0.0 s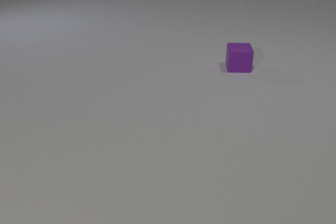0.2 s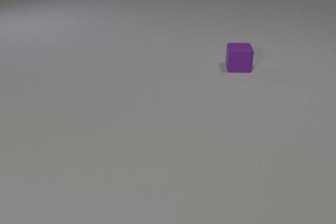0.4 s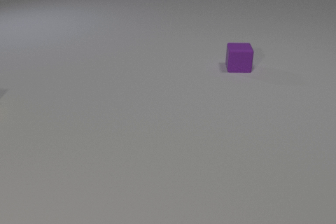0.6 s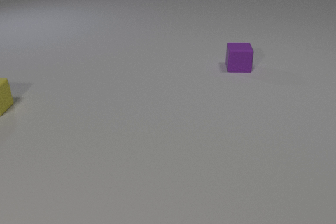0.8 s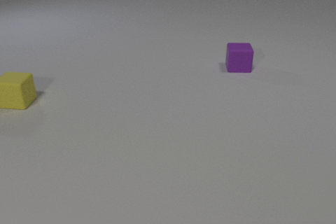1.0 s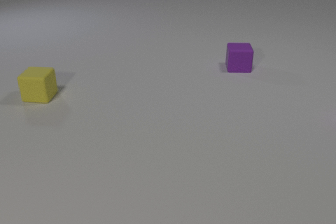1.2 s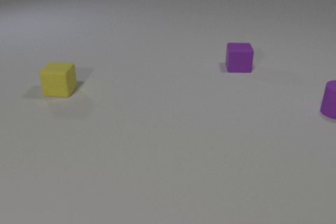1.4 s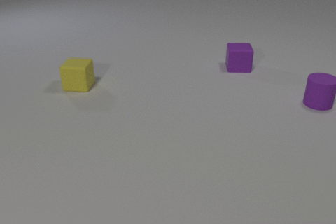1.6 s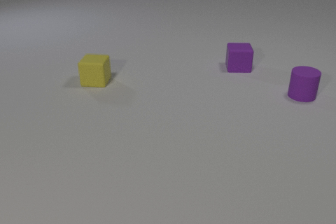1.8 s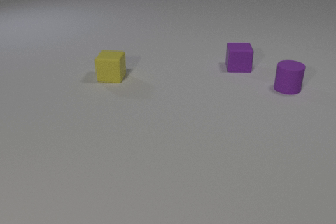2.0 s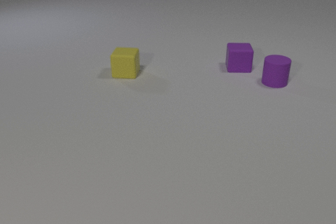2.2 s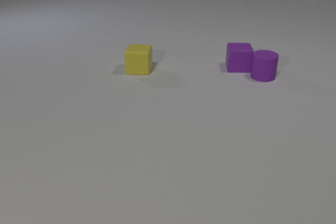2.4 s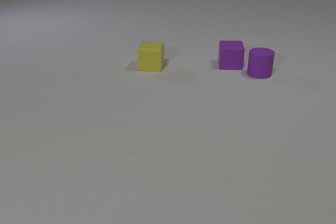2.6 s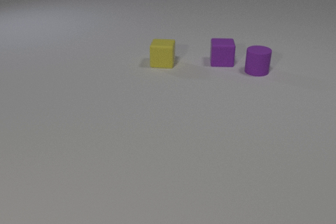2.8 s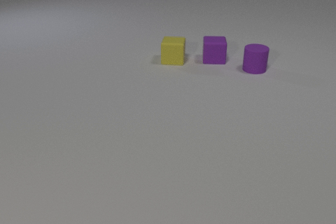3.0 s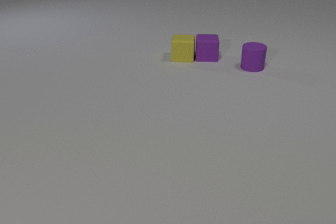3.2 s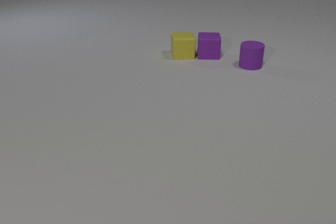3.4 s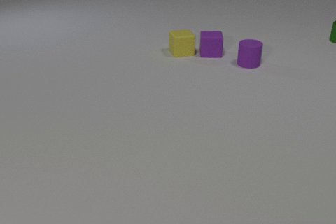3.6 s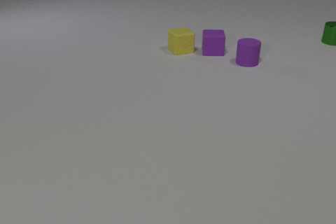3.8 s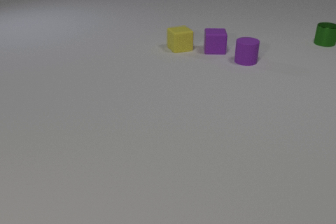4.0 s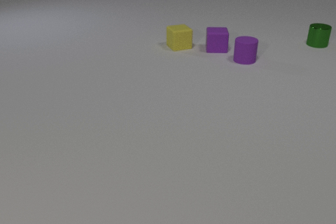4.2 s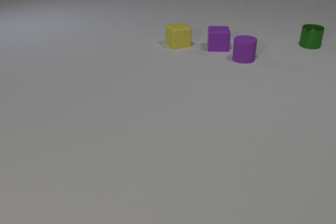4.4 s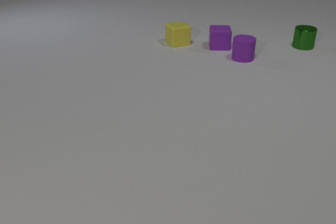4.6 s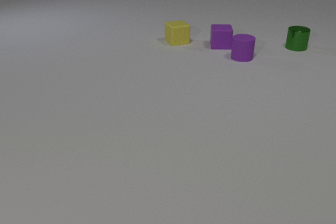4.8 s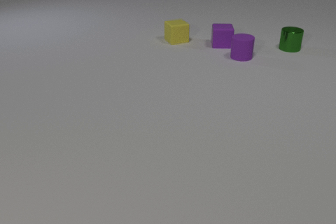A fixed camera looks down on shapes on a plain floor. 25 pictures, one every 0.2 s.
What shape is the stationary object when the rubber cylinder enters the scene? cube.
How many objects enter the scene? 3.
What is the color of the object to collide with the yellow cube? purple.
0.0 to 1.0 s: The yellow rubber cube comes in at the left edge, slides to the right.
1.0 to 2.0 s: The purple rubber cylinder comes in at the right edge, slides to the left and away from the camera. The yellow rubber cube slides to the right and away from the camera.
2.0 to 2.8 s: The purple rubber cylinder slides away from the camera and to the left. The purple rubber cube slides to the left and away from the camera. The yellow rubber cube slides to the right and away from the camera. The purple rubber cylinder and the purple rubber cube collide.
2.8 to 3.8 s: The purple rubber cylinder slides away from the camera and to the left. The purple rubber cube slides away from the camera. The green metal cylinder comes in at the right edge, slides to the left and toward the camera. The yellow rubber cube slides away from the camera, spins so that its near face slides to the right, counterclockwise seen from above. The purple rubber cube and the yellow rubber cube collide.
3.8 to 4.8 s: The purple rubber cylinder slides away from the camera and to the left. The purple rubber cube slides away from the camera and to the right. The green metal cylinder slides to the left and toward the camera. The yellow rubber cube slides away from the camera.
